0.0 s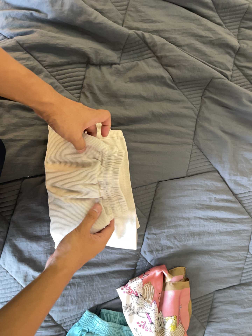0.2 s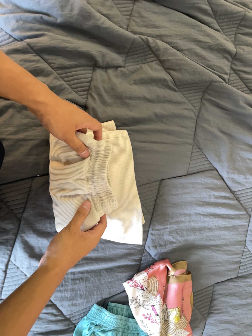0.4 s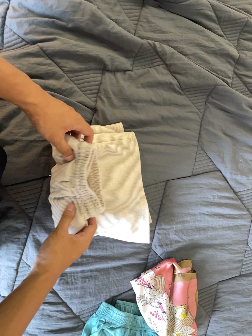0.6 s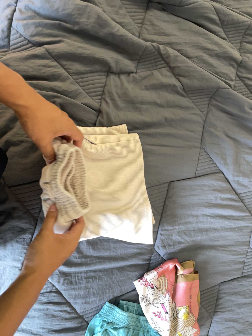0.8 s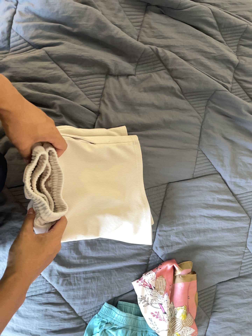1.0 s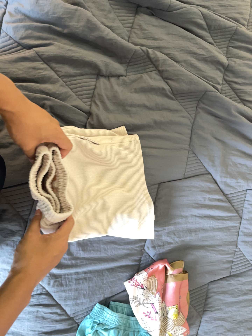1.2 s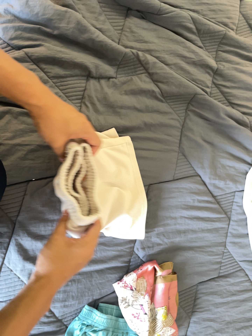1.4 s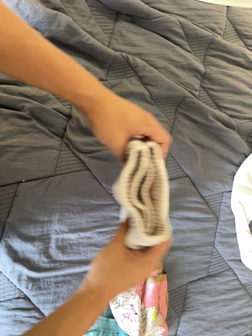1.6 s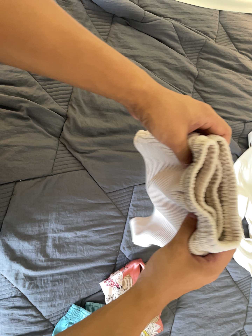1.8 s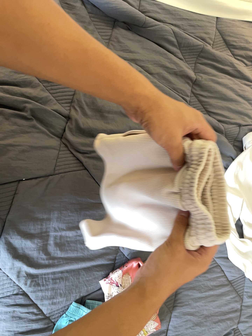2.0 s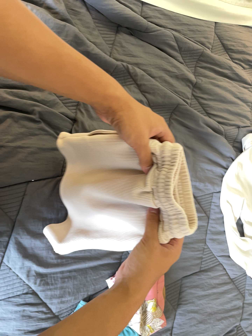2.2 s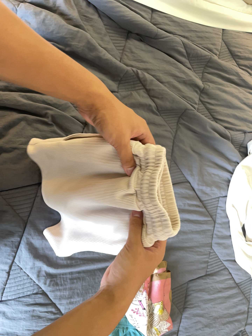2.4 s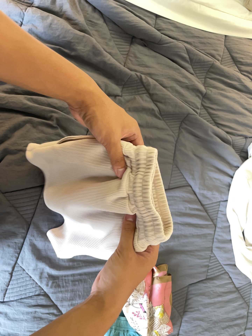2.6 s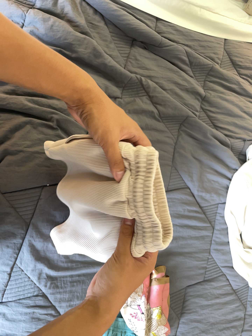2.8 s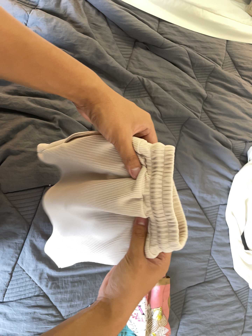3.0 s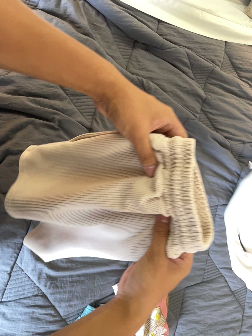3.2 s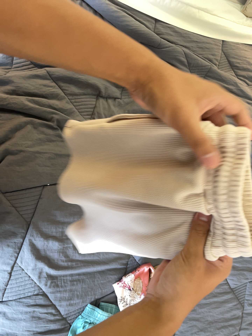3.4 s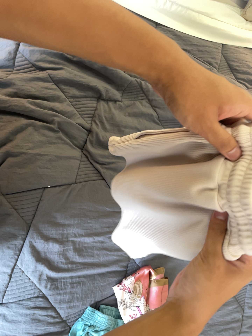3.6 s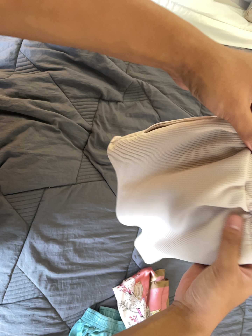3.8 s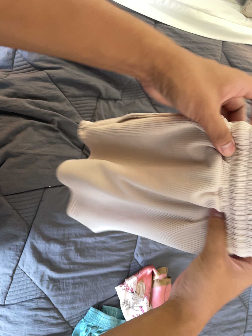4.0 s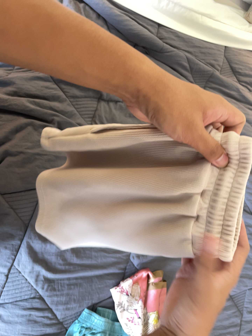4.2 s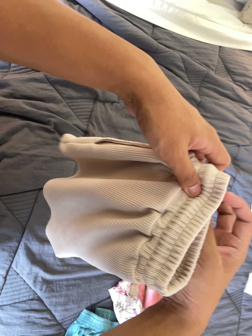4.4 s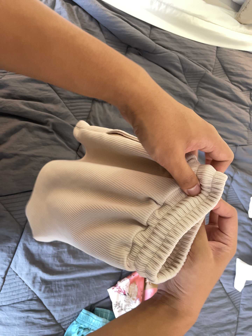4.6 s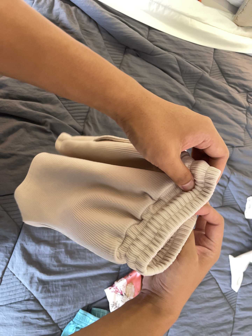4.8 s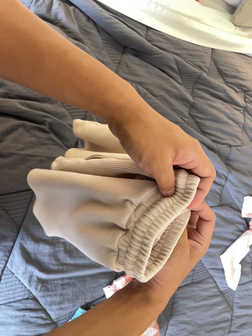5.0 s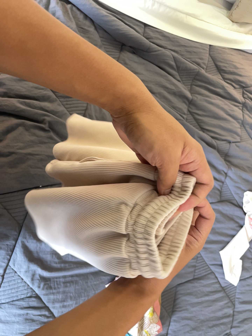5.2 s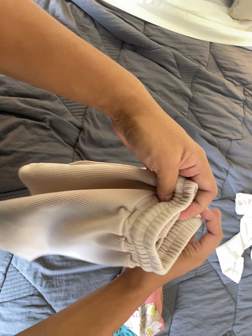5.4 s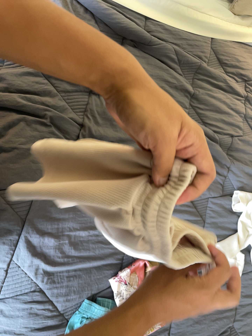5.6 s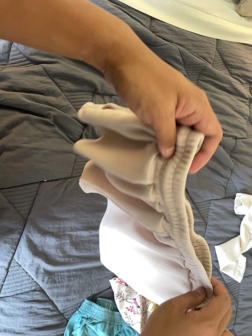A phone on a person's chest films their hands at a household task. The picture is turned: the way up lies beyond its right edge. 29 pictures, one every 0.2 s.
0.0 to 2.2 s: The camera pans to its right by about 15 degrees. It travels to its left and backward, about 20 cm.
2.2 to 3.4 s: The camera shifts only a little, or ends up much as it began.
3.4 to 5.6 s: The camera shifts only a little, or ends up much as it began.
The film runs backward here.
